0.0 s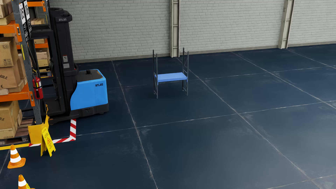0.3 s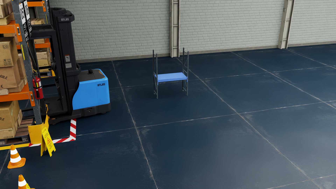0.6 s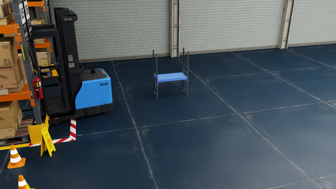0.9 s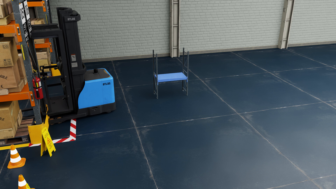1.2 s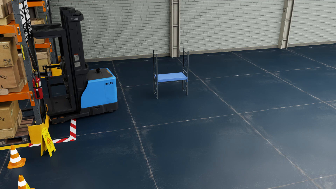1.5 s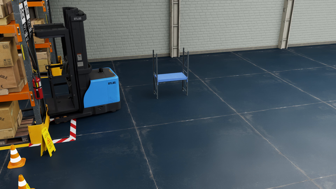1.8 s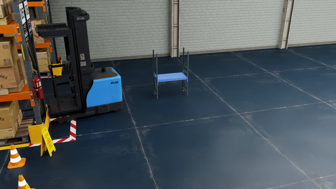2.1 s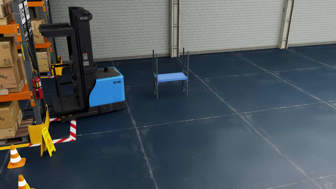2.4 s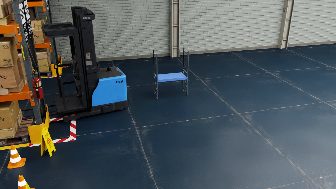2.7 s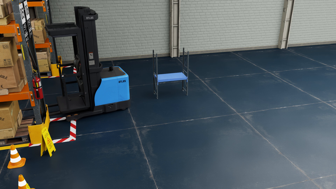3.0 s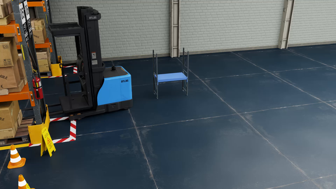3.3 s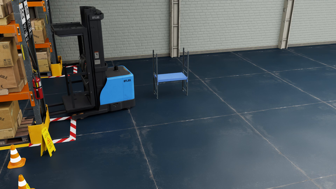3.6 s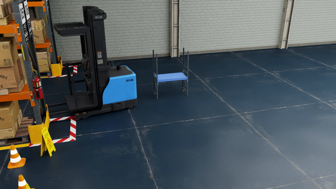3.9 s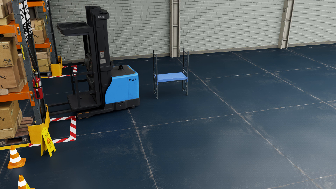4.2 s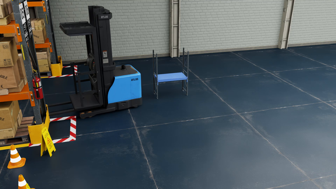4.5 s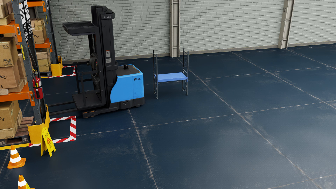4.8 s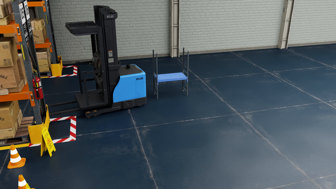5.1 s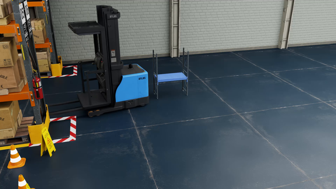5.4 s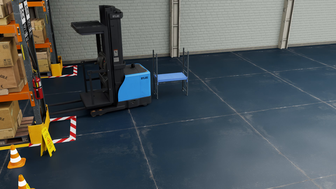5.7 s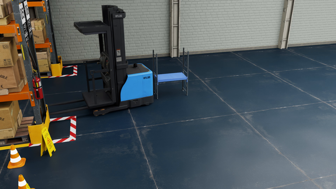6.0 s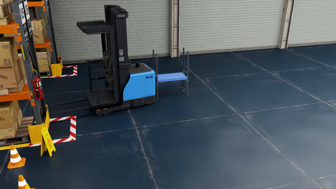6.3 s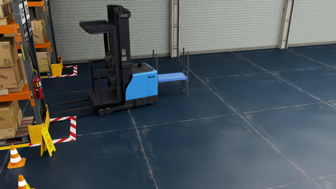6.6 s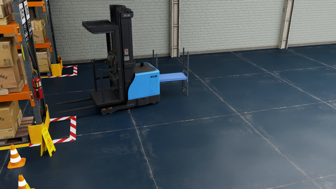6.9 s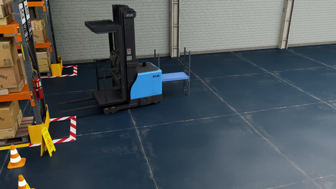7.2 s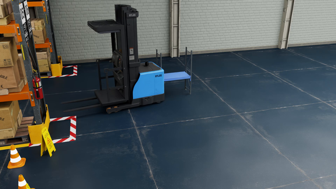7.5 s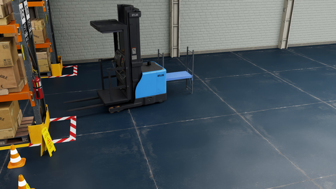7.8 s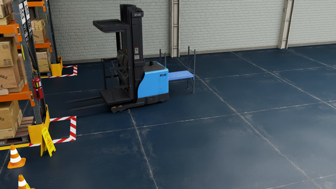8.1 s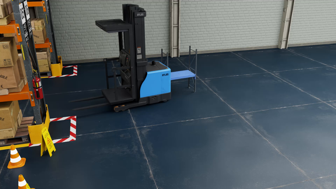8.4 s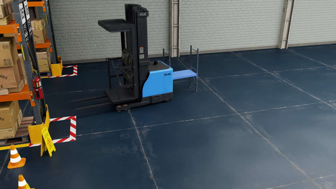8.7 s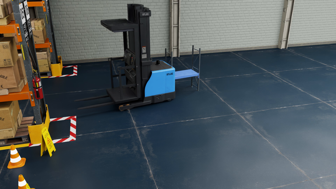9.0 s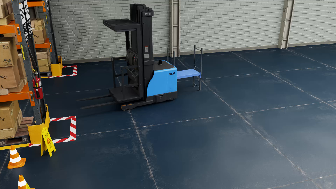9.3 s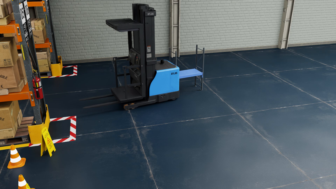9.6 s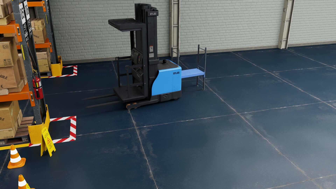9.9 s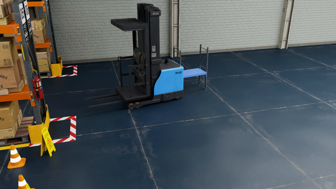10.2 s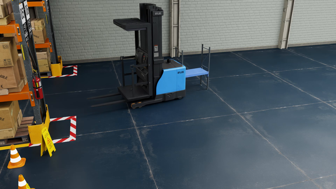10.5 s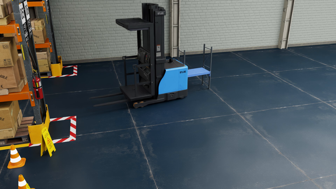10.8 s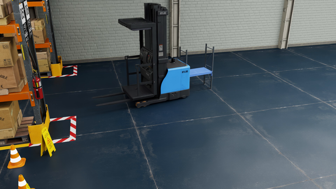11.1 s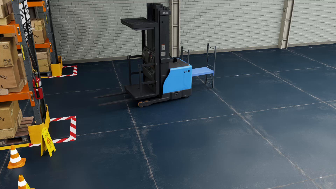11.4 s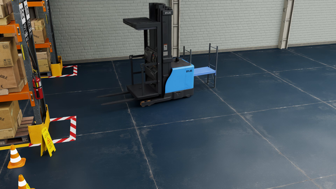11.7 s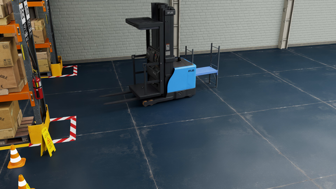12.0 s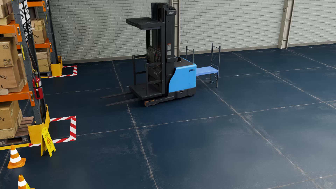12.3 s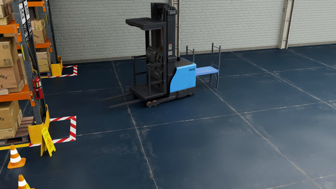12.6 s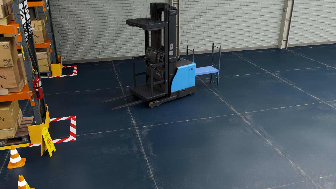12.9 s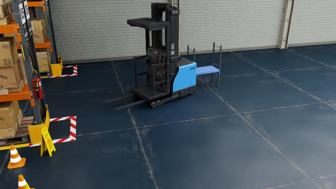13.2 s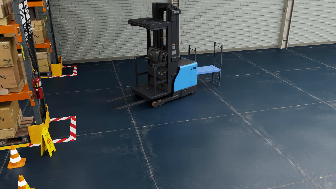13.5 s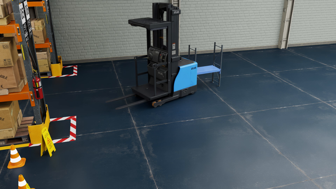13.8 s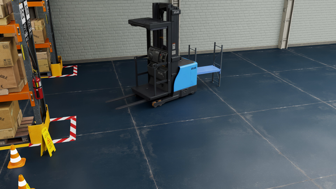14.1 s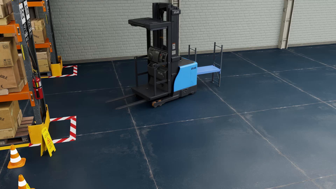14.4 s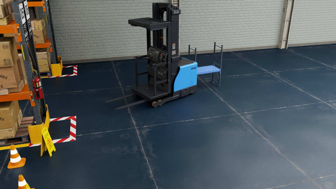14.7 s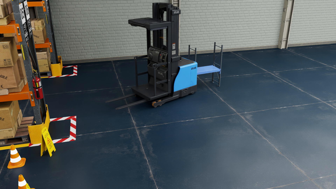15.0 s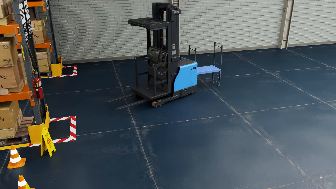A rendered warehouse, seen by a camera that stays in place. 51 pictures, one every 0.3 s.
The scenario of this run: A forklift runs into an object in its way.
